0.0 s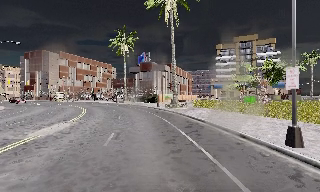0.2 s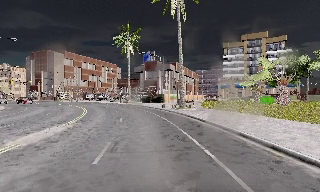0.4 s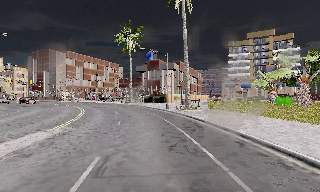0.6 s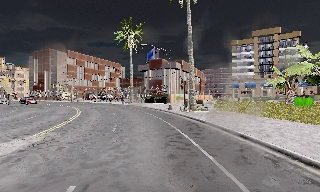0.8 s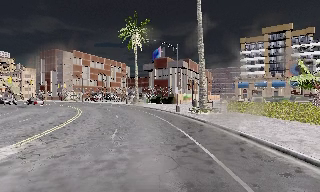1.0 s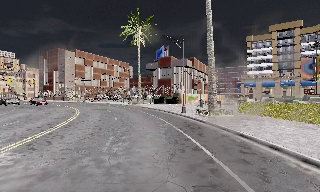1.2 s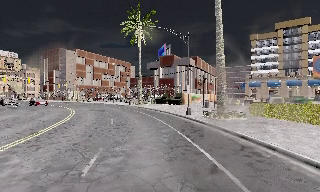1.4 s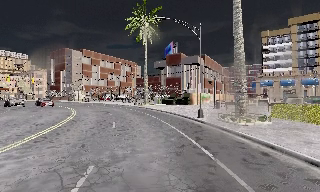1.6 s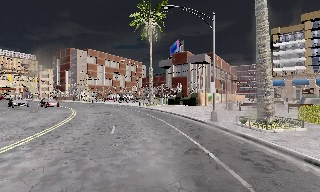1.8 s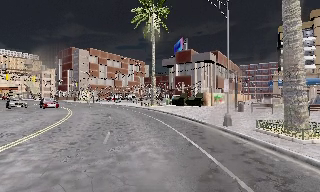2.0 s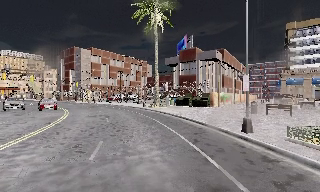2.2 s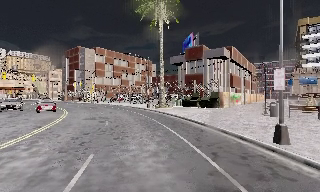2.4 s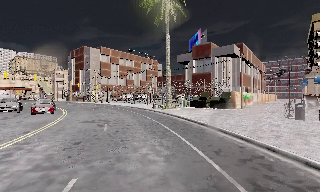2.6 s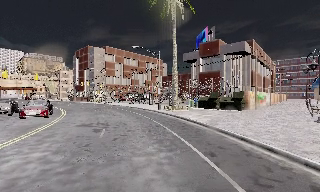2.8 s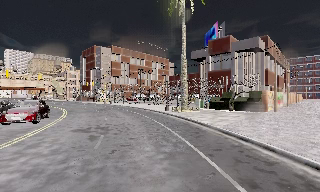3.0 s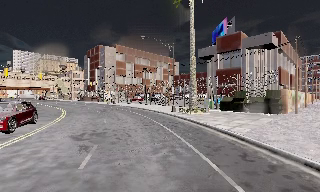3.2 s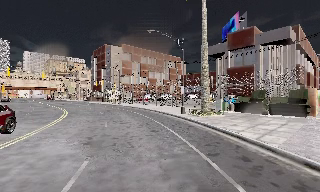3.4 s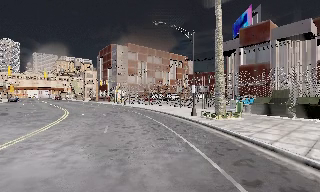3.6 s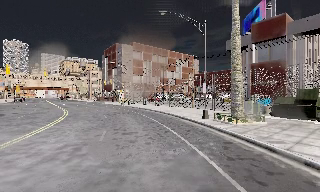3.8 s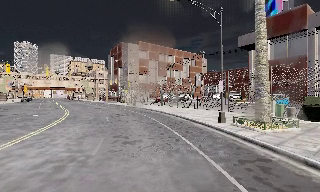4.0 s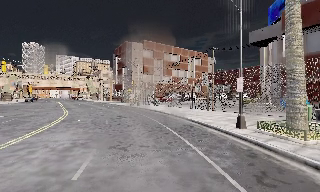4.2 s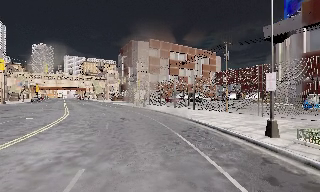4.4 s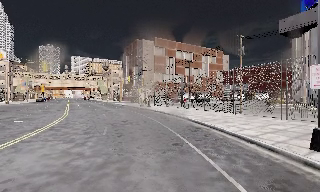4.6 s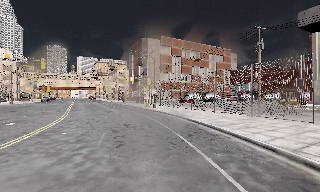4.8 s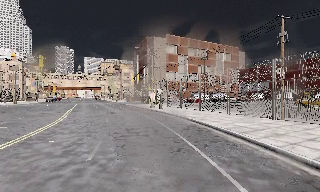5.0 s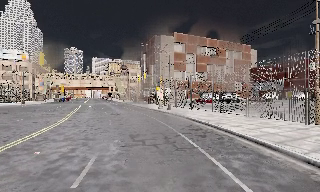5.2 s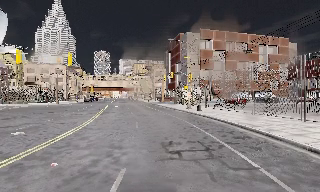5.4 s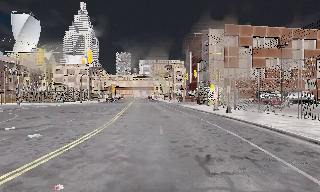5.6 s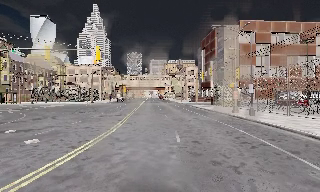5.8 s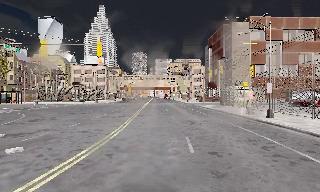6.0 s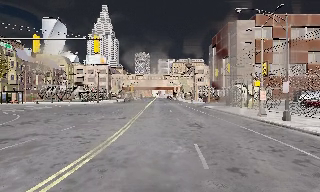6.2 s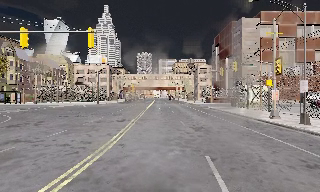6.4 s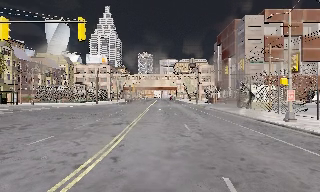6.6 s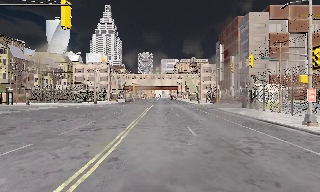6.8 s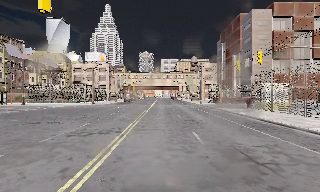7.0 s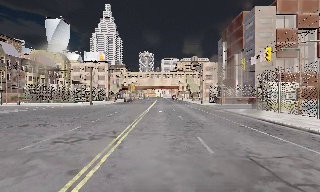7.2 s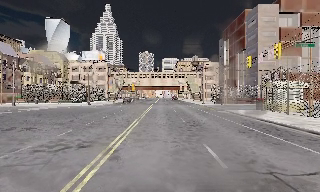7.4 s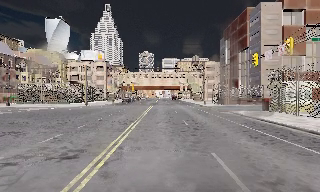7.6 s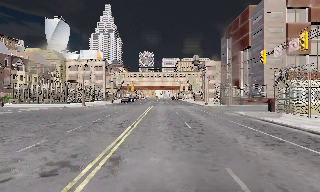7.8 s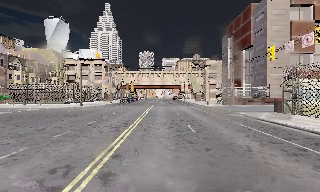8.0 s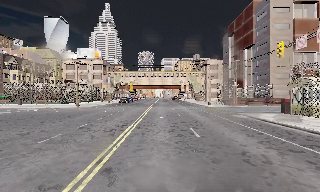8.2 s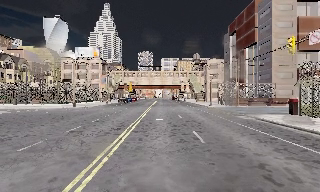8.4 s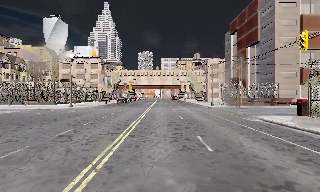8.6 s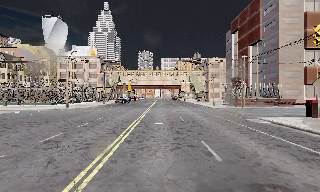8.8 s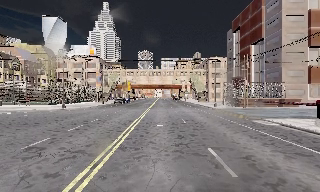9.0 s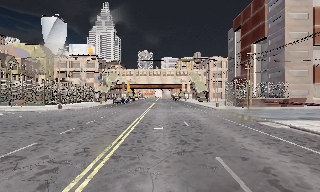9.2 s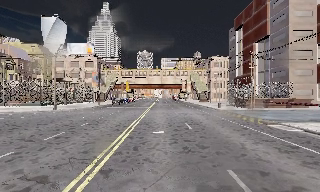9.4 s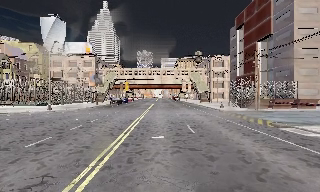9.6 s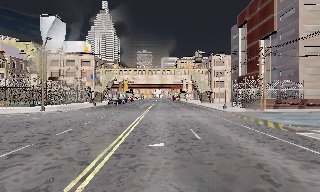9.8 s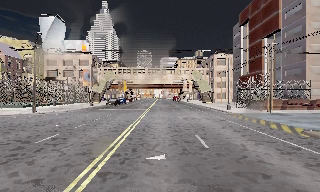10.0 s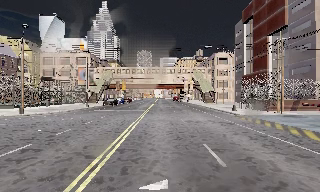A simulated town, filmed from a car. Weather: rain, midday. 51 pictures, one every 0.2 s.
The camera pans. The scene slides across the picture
to the right.
The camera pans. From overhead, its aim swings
counterclockwise.
0.0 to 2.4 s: The camera pans to its left, which is counterclockwise from overhead, by about 15 degrees. It travels forward, about 20 m, so what stands in front looms larger.
2.4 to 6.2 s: The camera swings to its left by about 50 degrees, and the scene slides to the right. It travels forward, about 30 m.
6.2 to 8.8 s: The camera travels forward, about 14 m, so what stands in front looms larger.
8.8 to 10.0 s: The camera travels forward, about 7 m, so what stands in front looms larger. It gains speed.
The film runs forward here.
